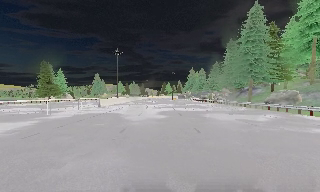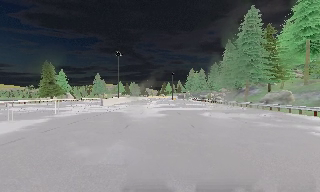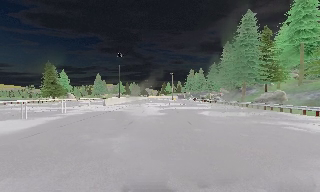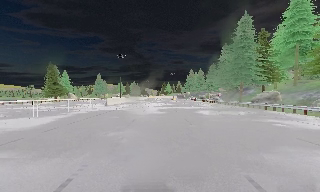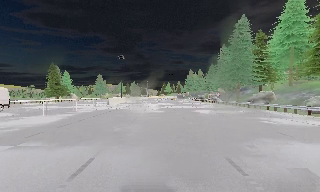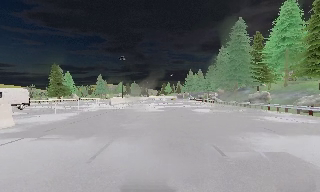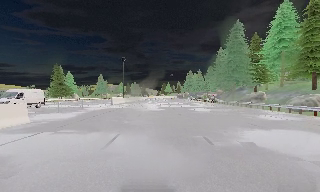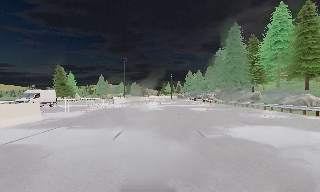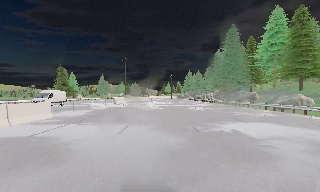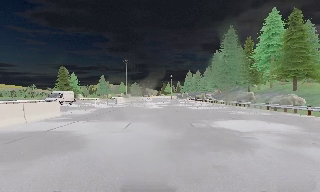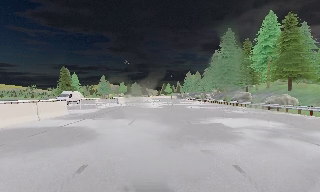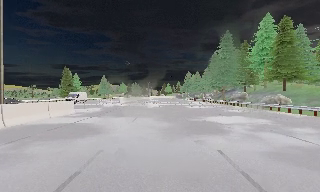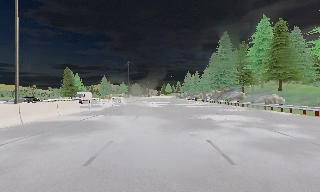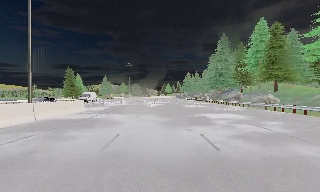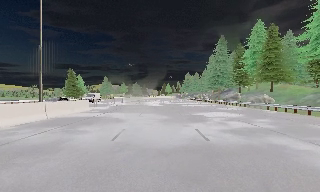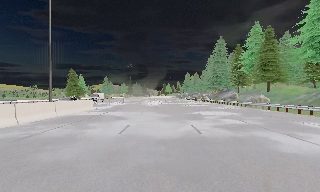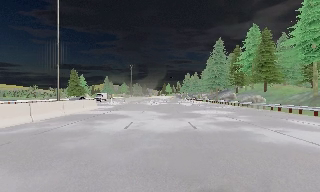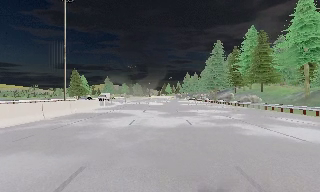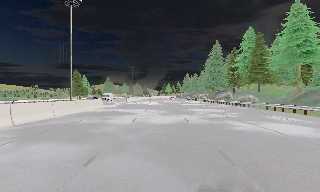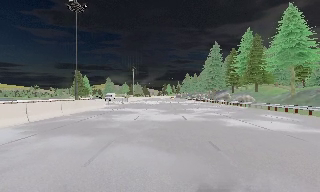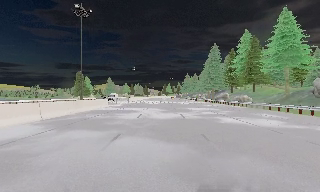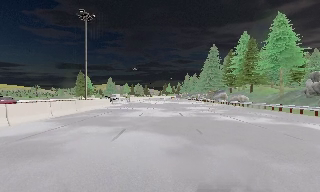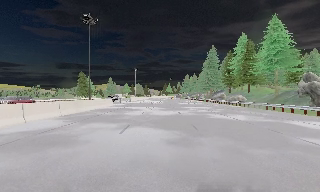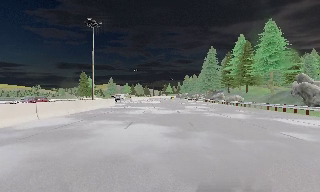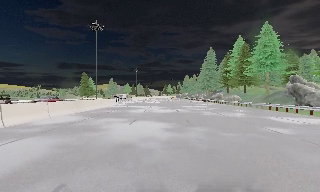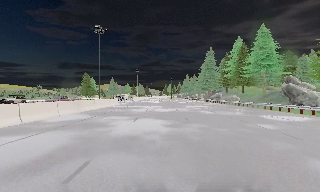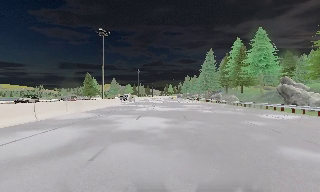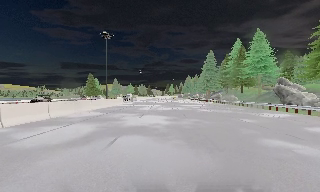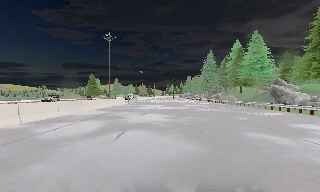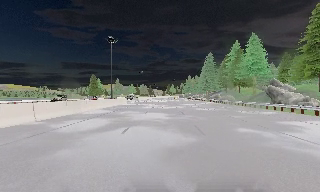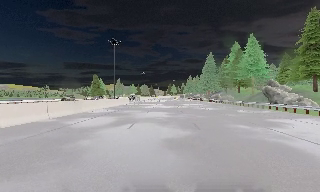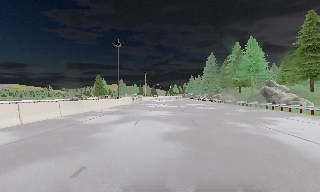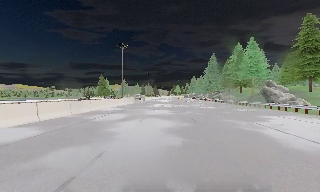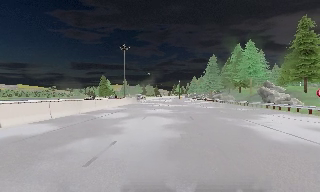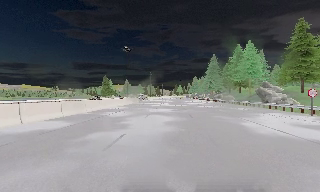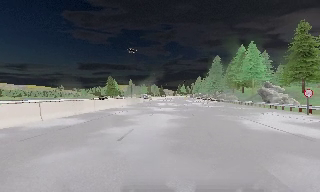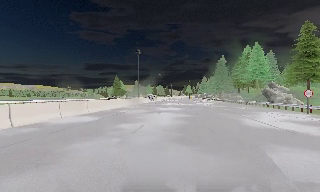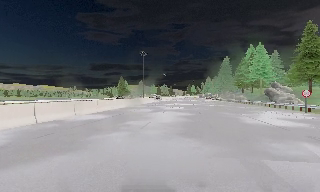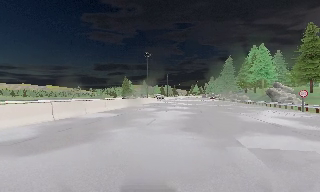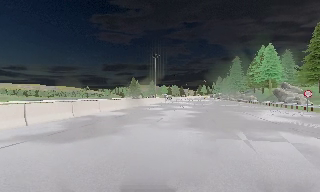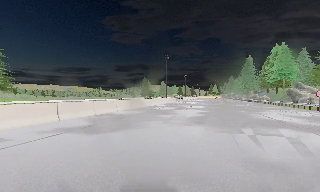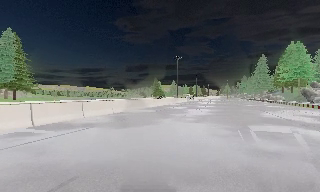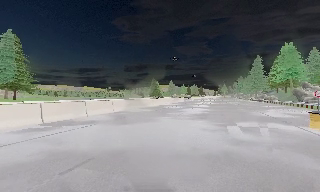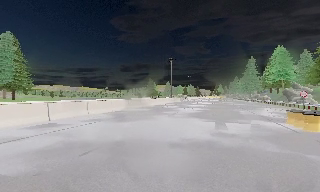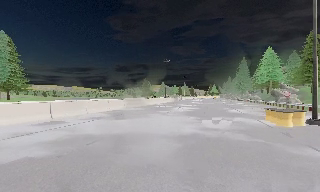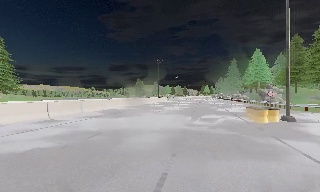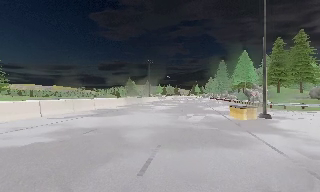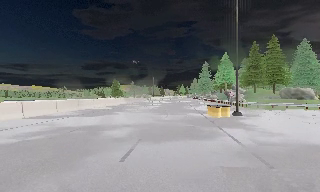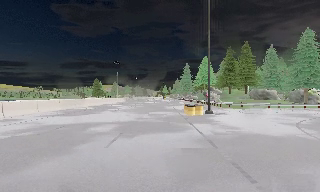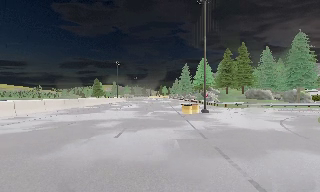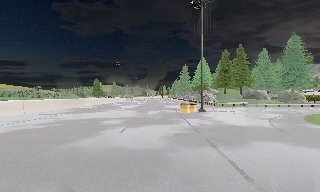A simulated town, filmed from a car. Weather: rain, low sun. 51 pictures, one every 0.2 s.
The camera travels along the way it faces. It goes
backward.
0.0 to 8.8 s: The scene slides to the right, as the camera pans about 15 degrees to its left. It travels backward, about 45 m, so what stands in front gets smaller.
8.8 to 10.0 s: The camera pans to its right, which is clockwise from overhead, by about 15 degrees. It travels backward, about 6 m, so what stands in front gets smaller.
The film runs backward here.
